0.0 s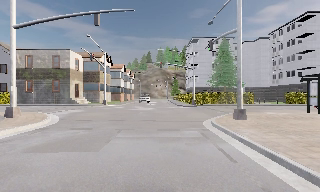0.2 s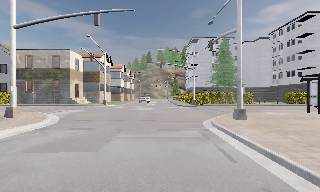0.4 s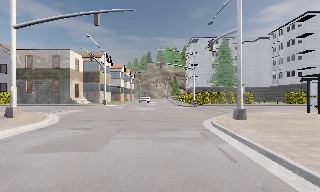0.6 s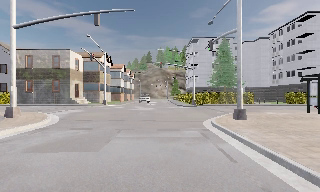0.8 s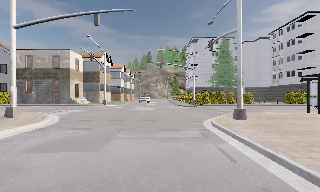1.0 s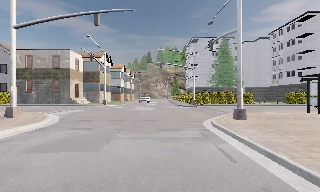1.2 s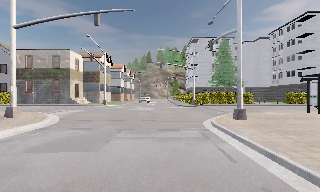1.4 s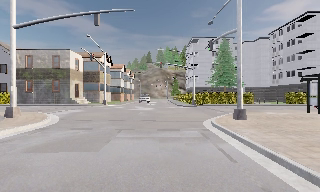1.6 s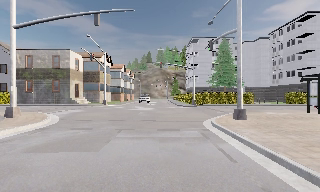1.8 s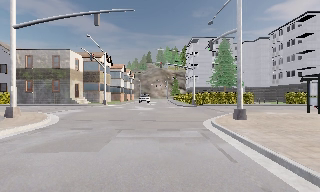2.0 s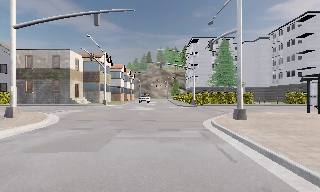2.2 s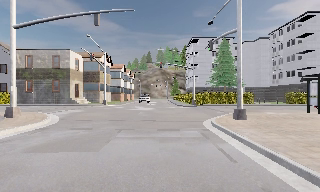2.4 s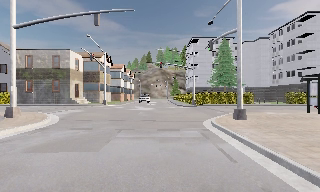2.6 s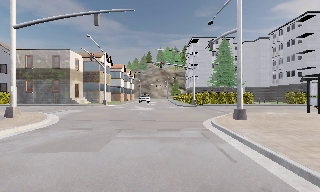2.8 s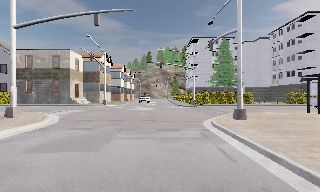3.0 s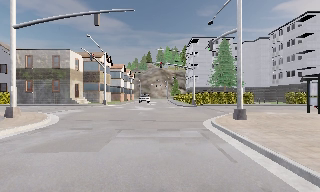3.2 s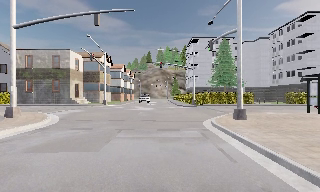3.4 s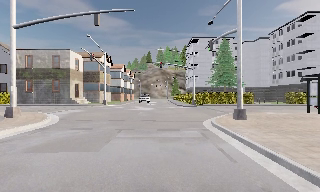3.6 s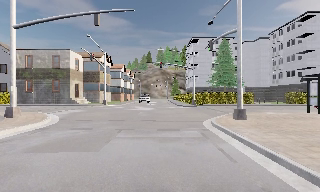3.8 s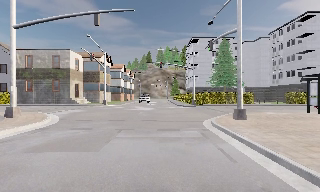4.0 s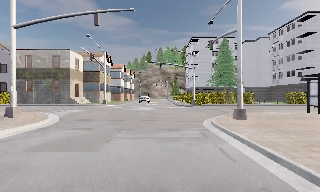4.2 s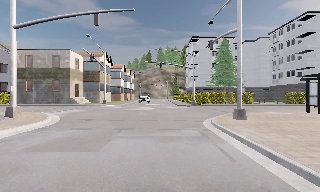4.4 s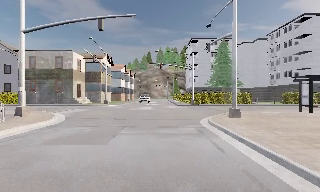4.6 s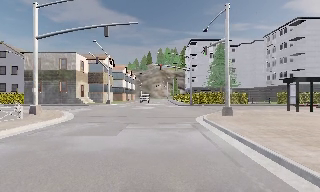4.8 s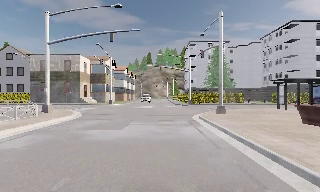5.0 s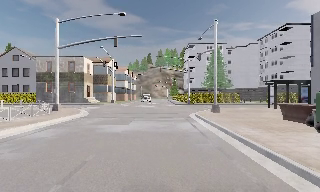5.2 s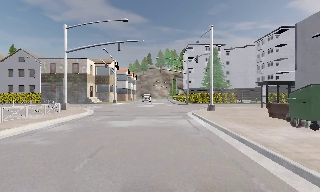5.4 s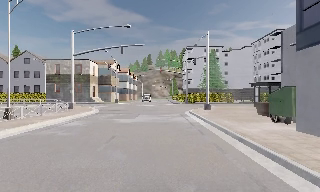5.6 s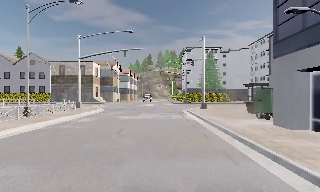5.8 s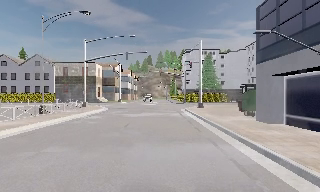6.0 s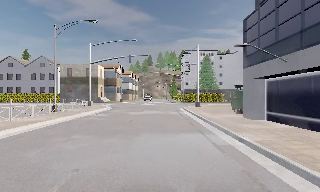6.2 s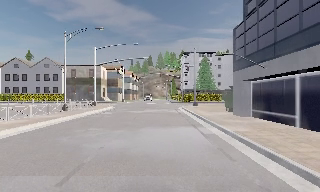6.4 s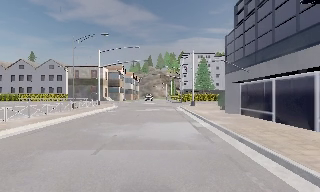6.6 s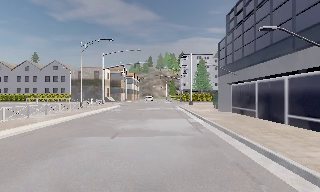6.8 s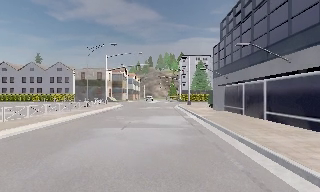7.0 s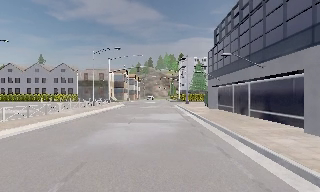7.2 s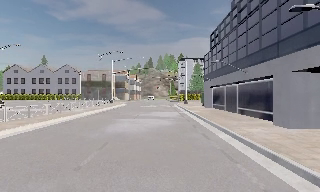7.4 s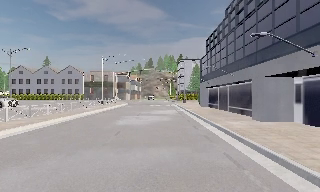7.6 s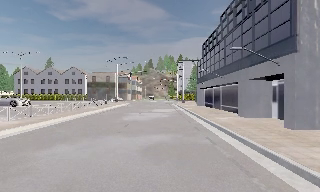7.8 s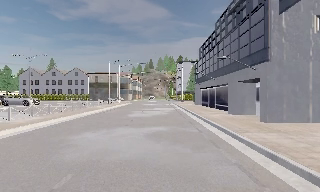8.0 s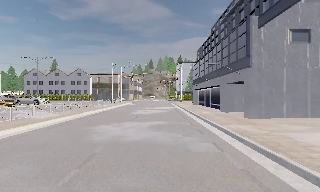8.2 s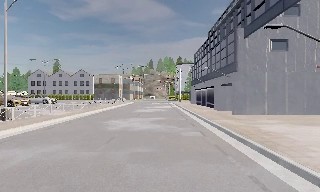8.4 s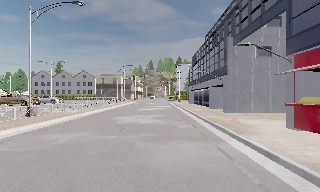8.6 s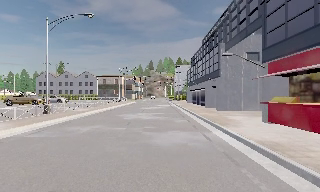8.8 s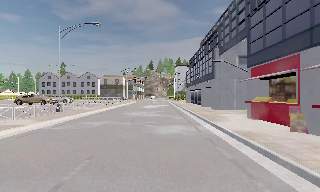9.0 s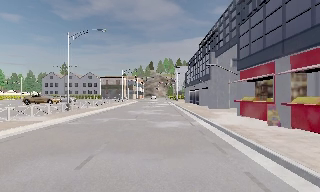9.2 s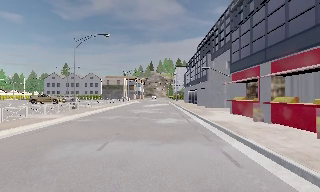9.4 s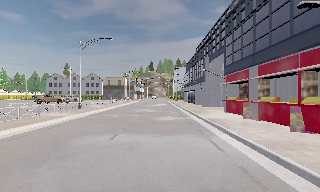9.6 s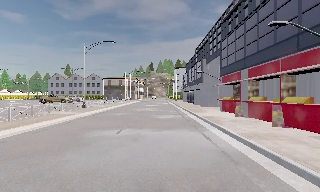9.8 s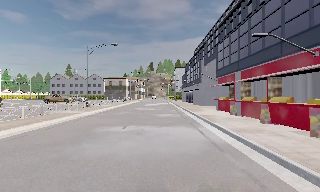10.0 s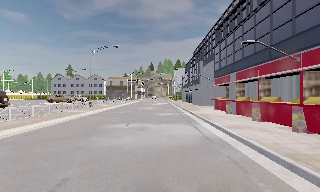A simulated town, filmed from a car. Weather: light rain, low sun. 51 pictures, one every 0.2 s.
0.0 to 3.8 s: The camera keeps its place and its aim.
3.8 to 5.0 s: The camera travels backward, about 4 m, so what stands in front gets smaller. It gains speed.
5.0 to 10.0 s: The camera travels backward, about 35 m, so what stands in front gets smaller.
The film runs backward here.
